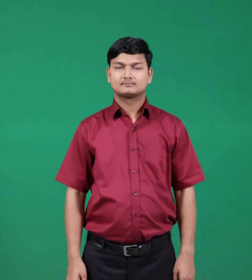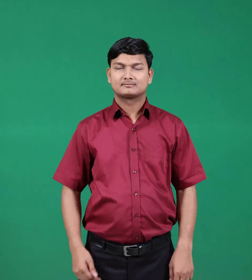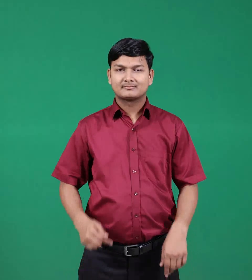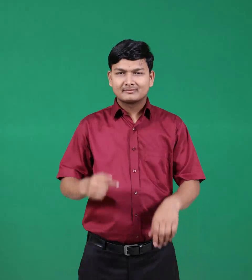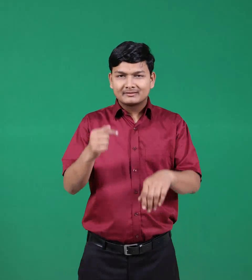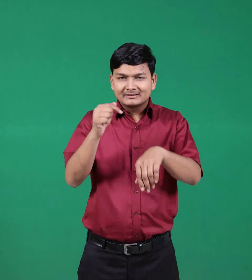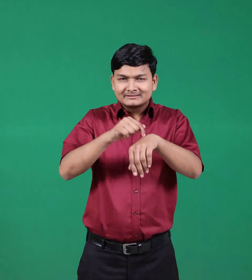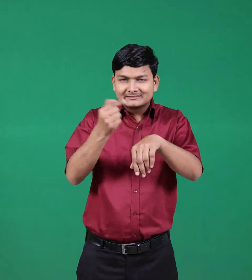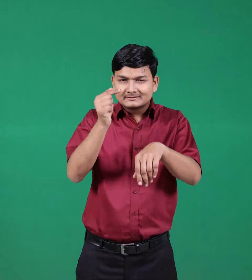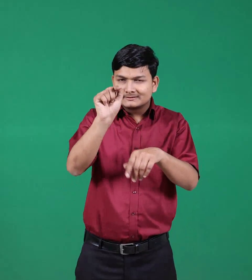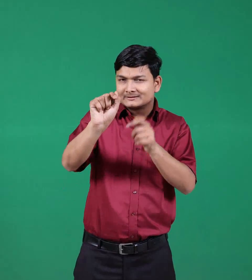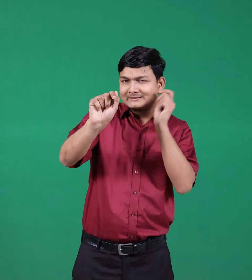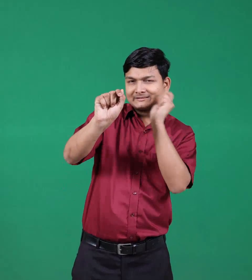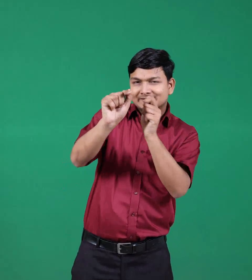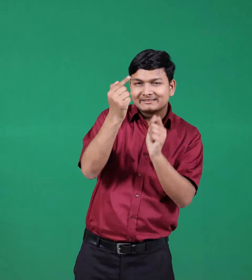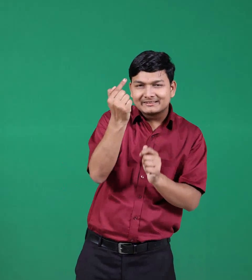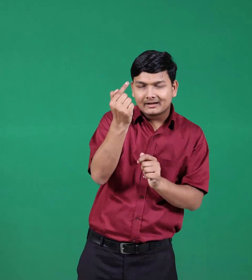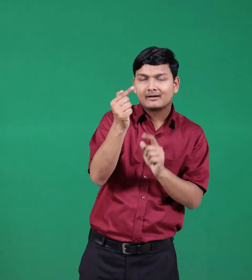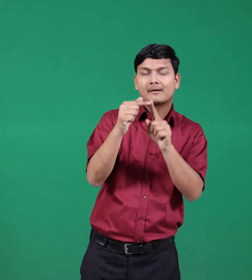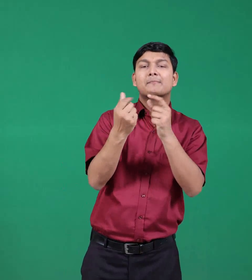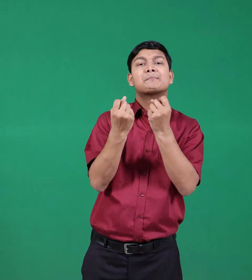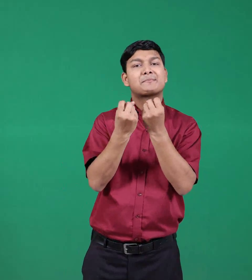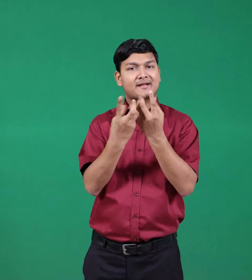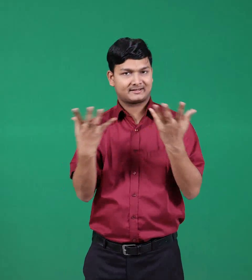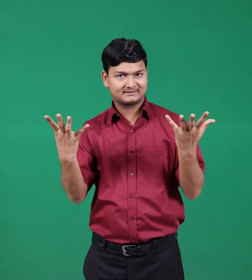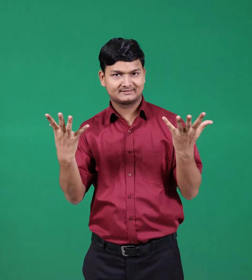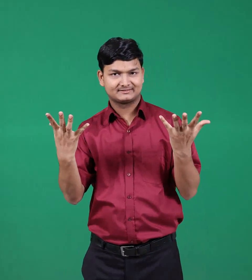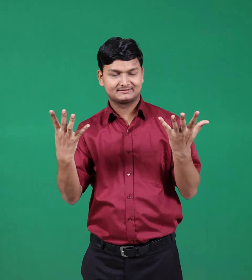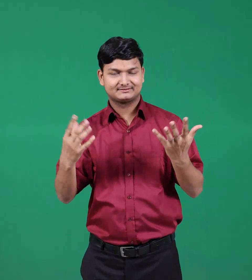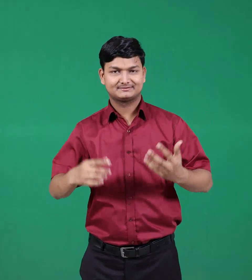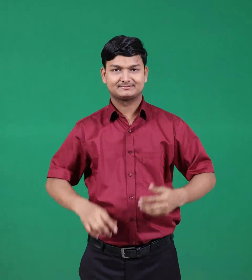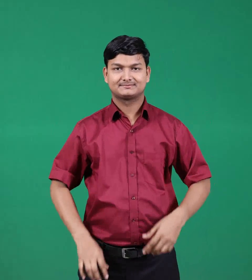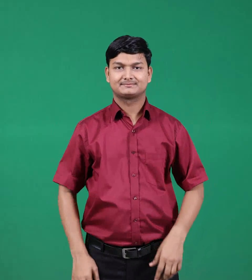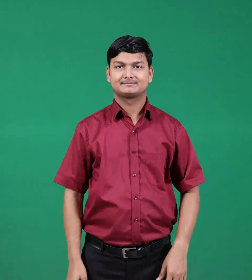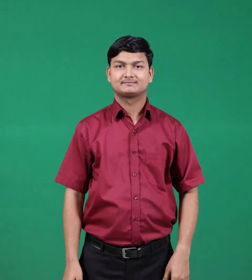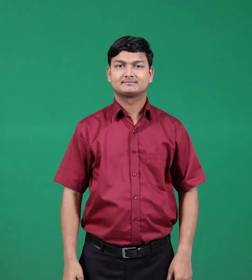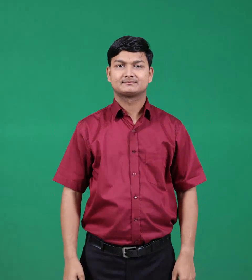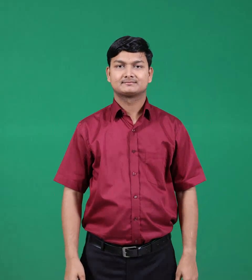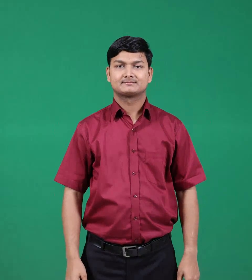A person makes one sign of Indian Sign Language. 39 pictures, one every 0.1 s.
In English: nails
